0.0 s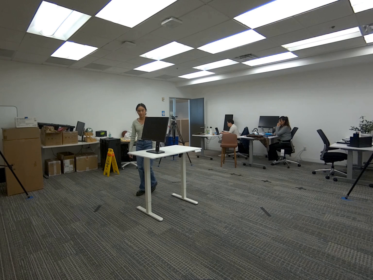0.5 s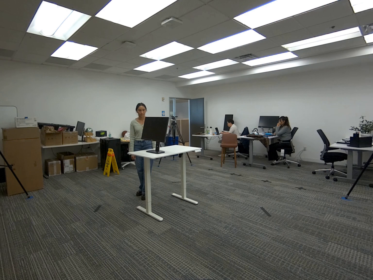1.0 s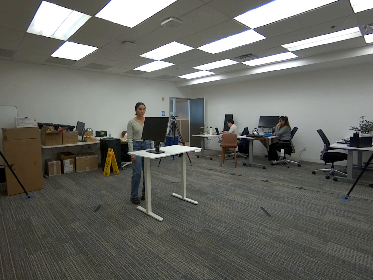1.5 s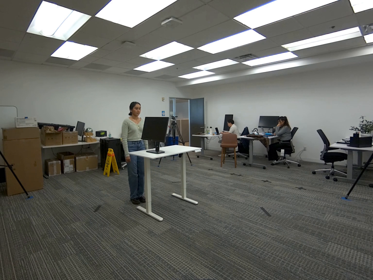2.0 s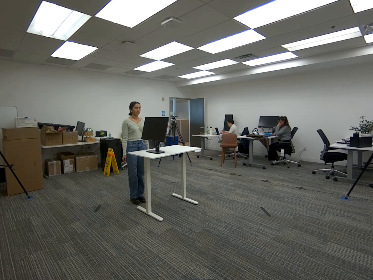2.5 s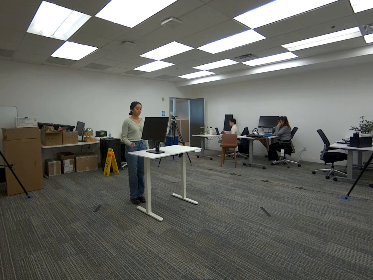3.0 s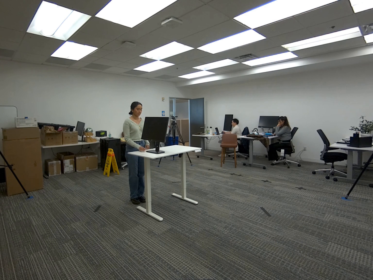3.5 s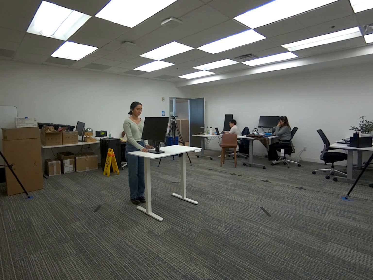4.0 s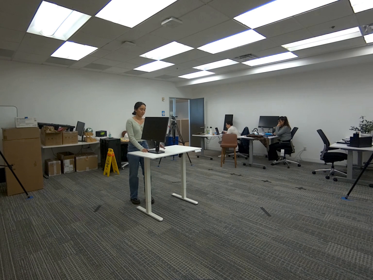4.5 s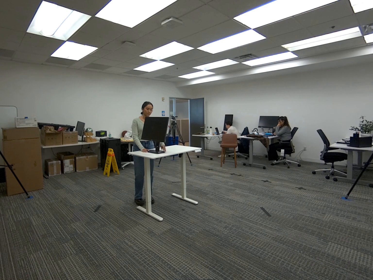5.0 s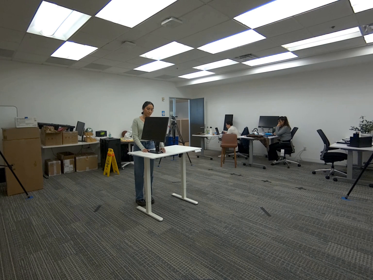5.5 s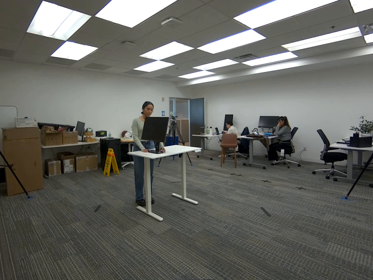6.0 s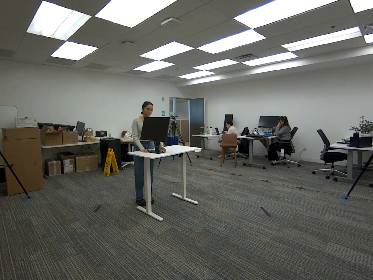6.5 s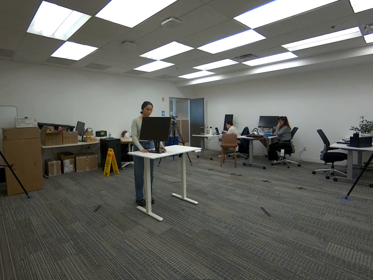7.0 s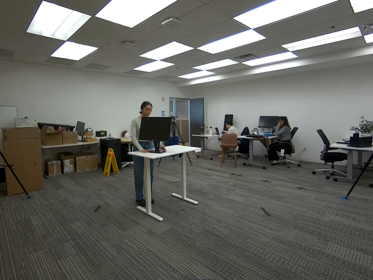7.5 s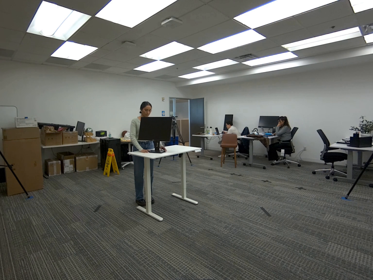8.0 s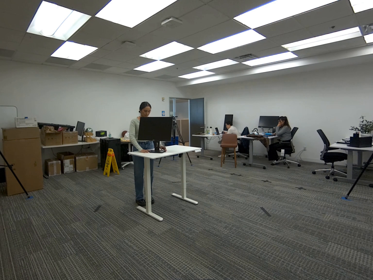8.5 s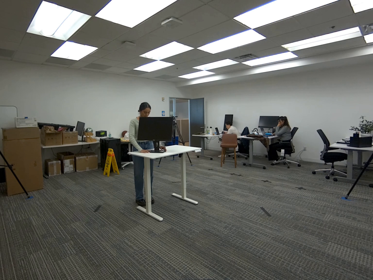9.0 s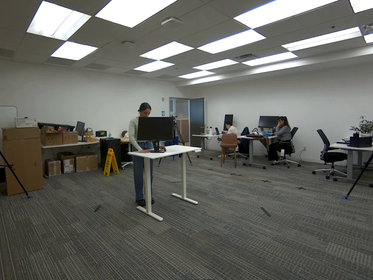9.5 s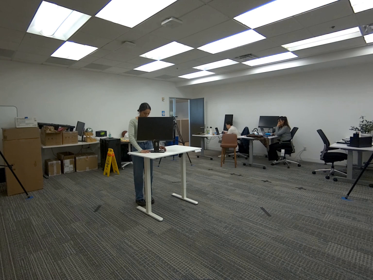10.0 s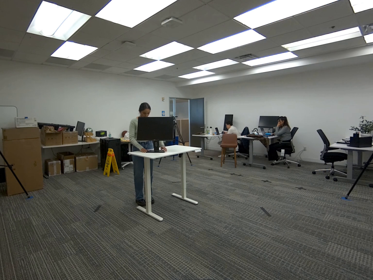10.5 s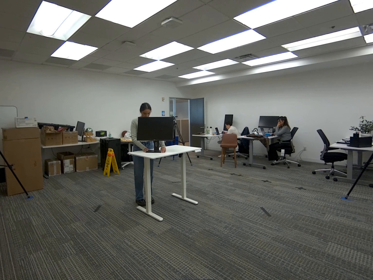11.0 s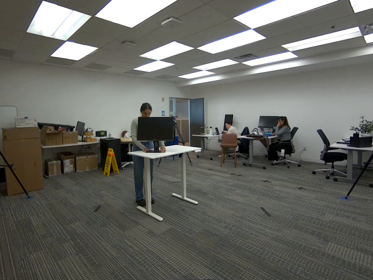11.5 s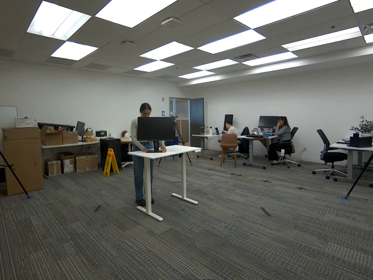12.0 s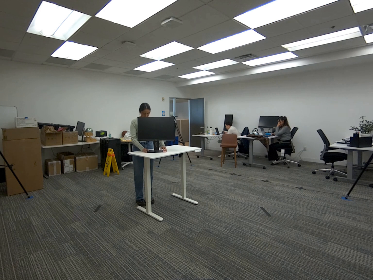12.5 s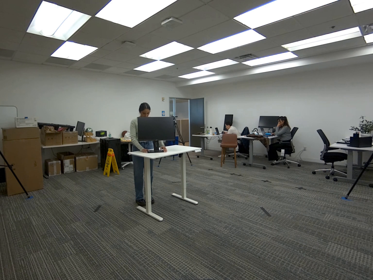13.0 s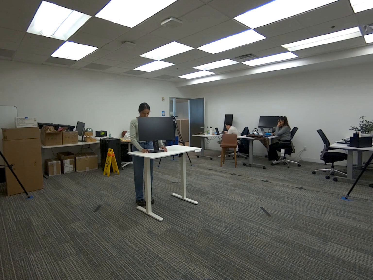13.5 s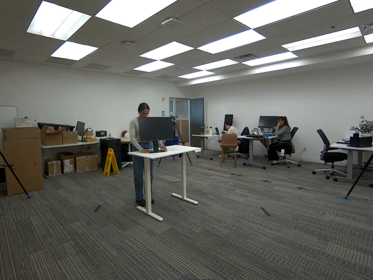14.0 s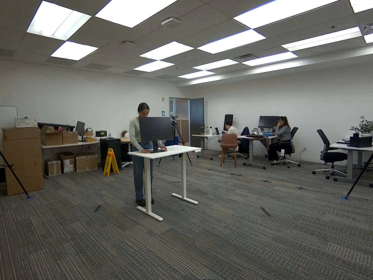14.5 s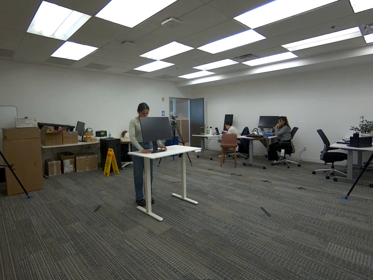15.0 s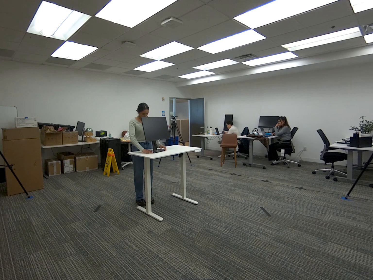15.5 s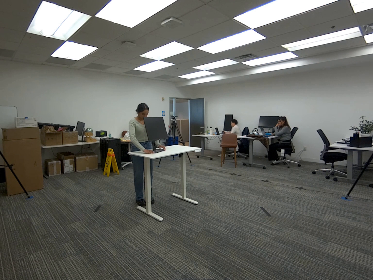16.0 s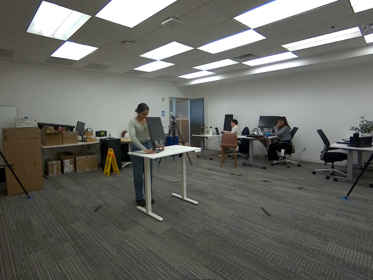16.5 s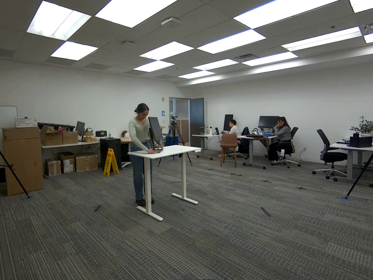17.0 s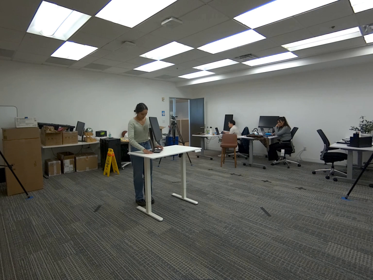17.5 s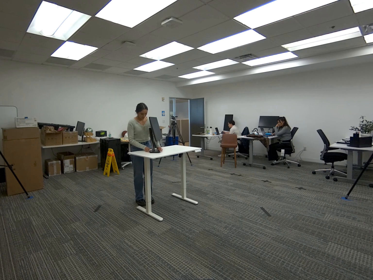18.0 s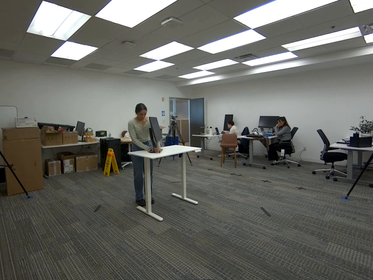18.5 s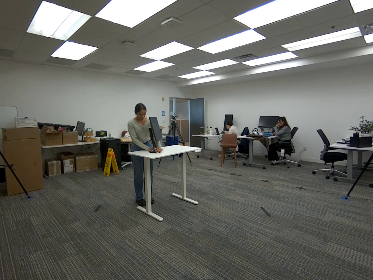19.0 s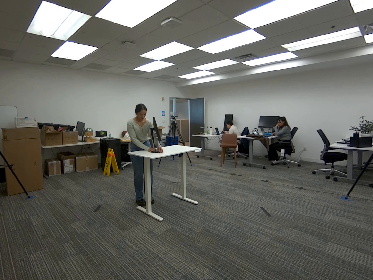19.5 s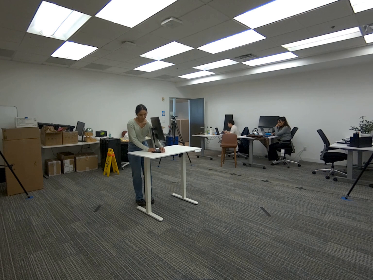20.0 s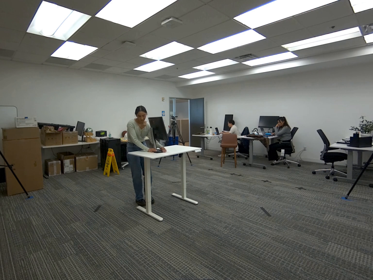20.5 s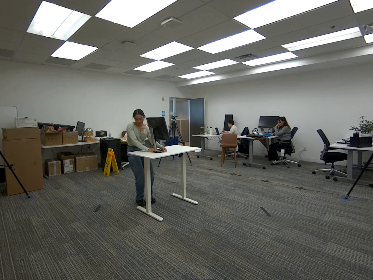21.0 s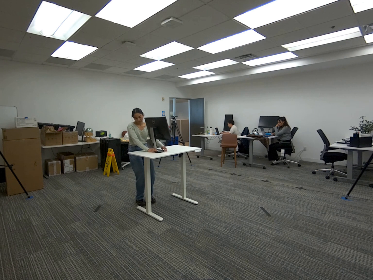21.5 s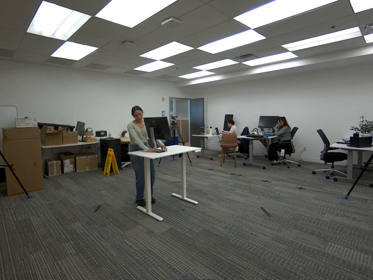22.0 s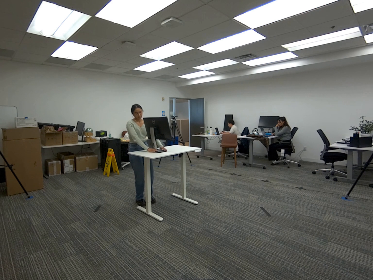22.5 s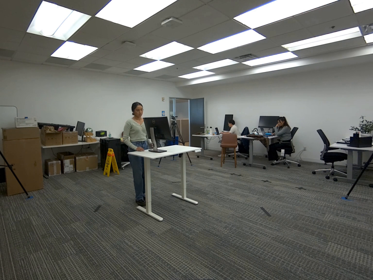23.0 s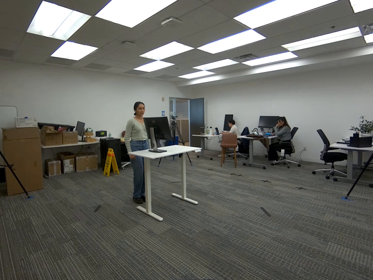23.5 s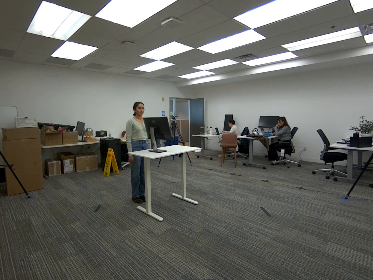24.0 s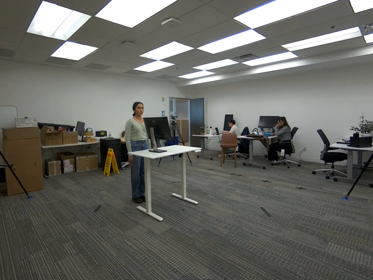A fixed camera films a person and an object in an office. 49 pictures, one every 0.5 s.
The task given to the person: Walk to the monitor and rotate the monitor 180°.
